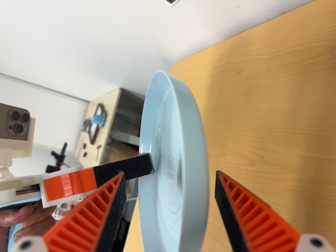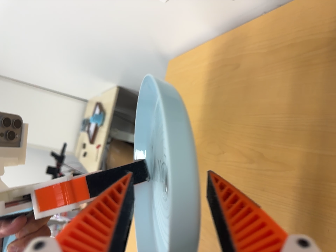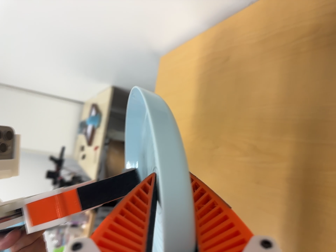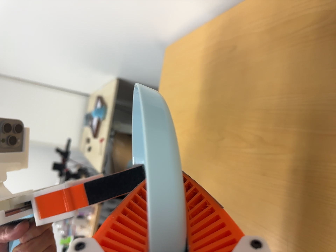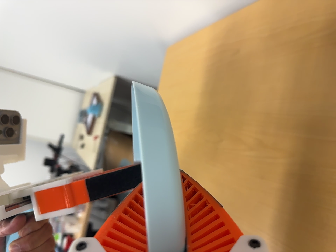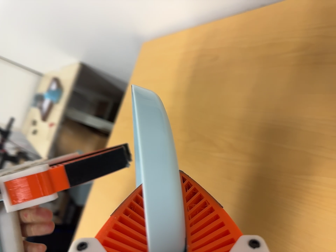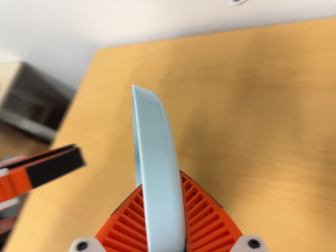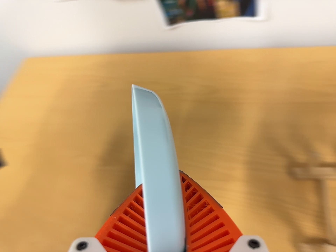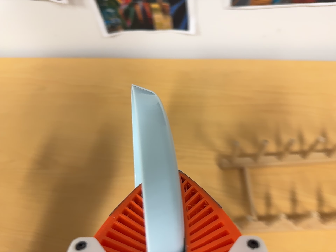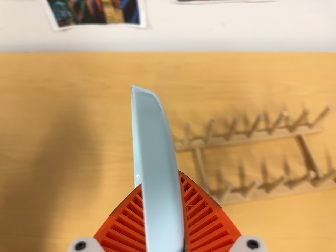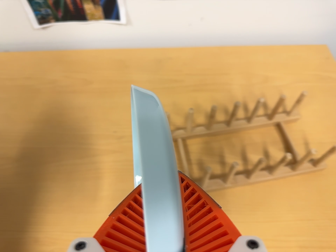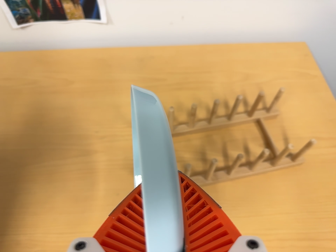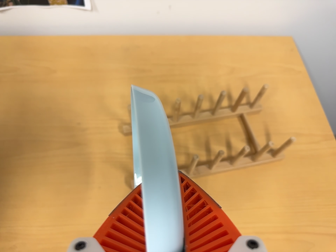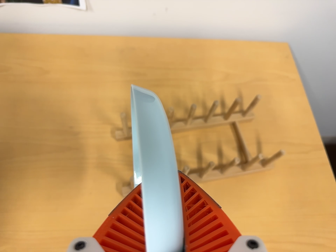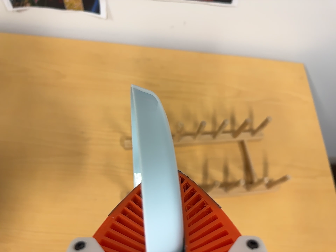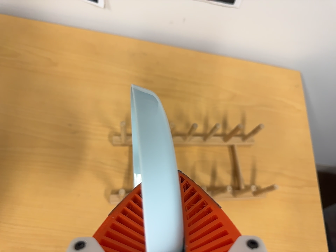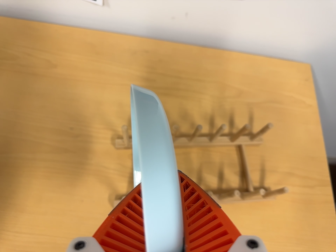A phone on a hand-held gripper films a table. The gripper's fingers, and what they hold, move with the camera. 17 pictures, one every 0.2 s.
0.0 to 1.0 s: The camera pans to its right by about 10 degrees.
1.0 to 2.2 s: The camera pans to its right by about 55 degrees. It travels toward the bottom of its view and backward, about 18 cm. Its aim tips toward the top of its view by about 15 degrees.
2.2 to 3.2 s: The camera travels toward the top of its view, about 10 cm. It rolls about its line of sight by about 10 degrees, and the scene rotates clockwise.
The film runs forward here.
